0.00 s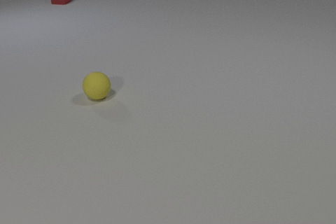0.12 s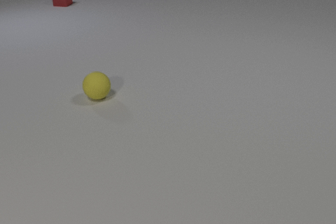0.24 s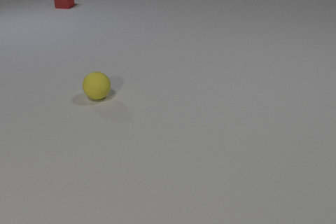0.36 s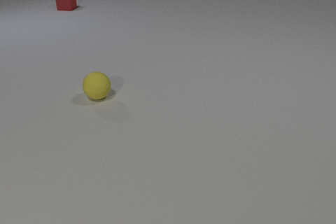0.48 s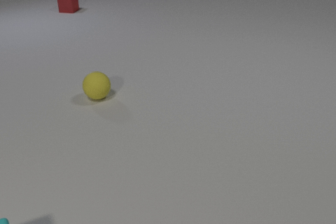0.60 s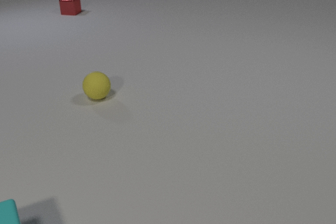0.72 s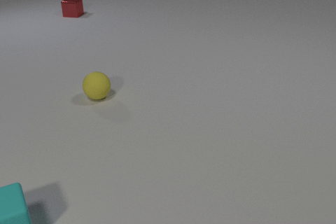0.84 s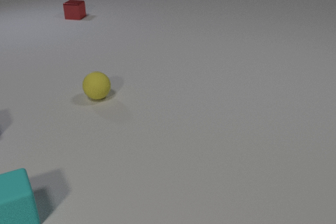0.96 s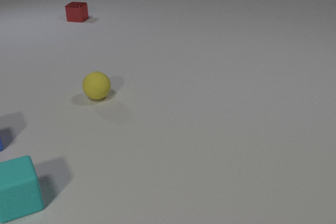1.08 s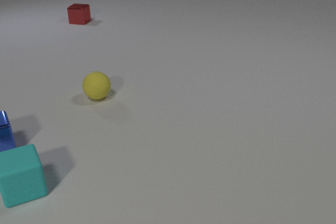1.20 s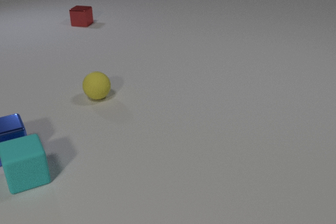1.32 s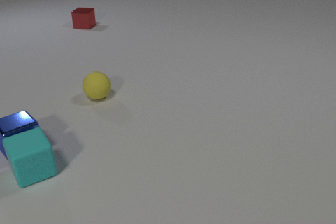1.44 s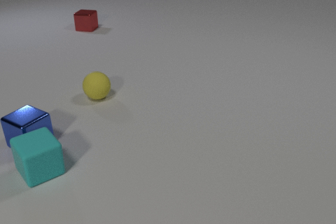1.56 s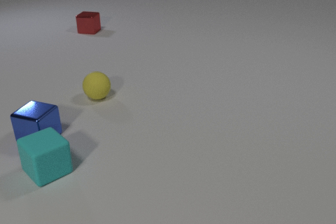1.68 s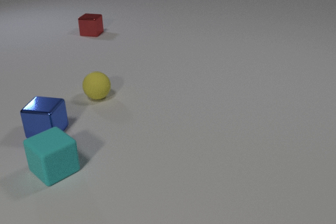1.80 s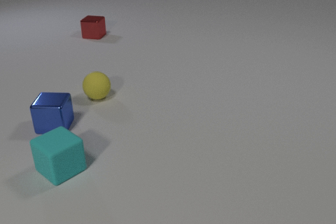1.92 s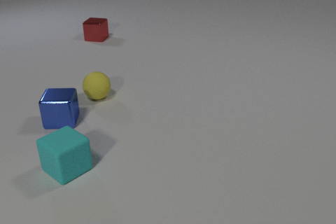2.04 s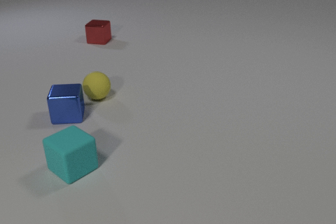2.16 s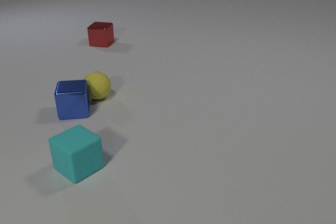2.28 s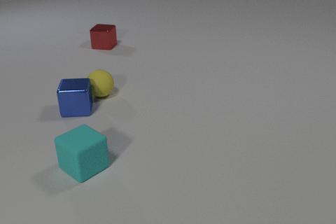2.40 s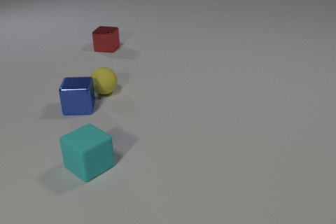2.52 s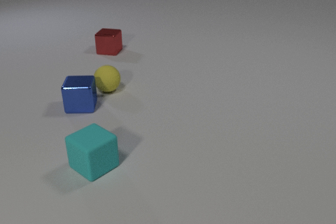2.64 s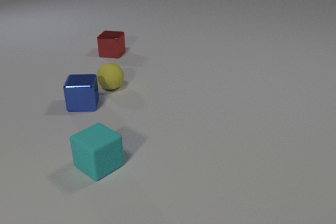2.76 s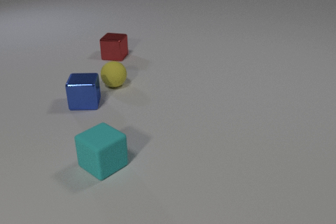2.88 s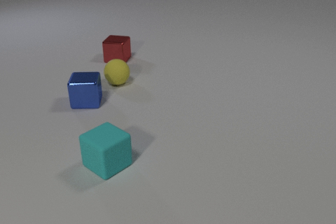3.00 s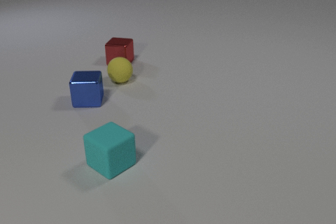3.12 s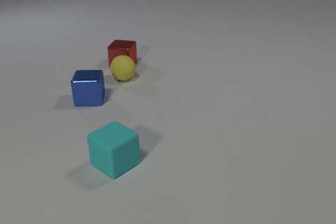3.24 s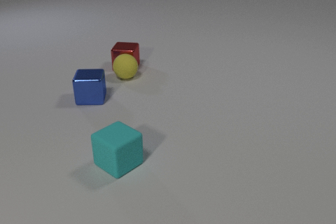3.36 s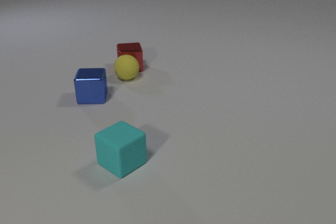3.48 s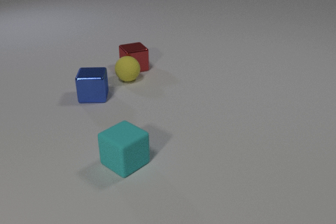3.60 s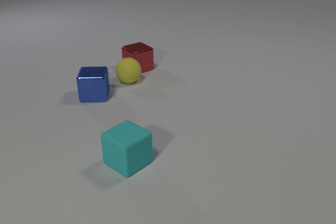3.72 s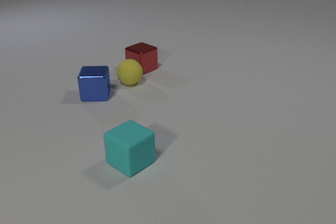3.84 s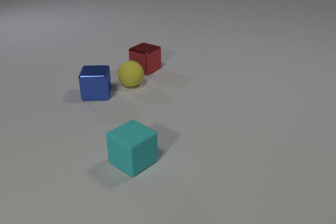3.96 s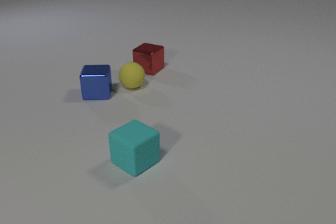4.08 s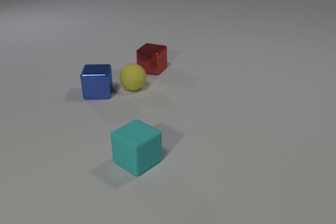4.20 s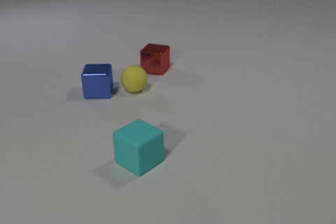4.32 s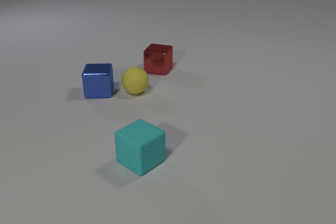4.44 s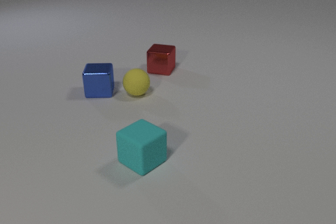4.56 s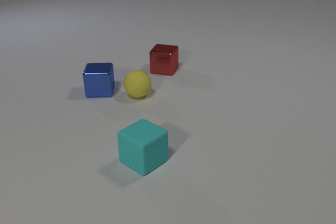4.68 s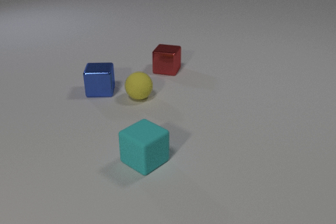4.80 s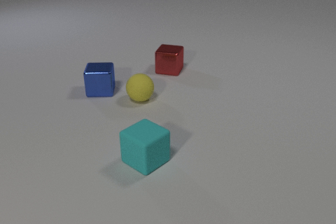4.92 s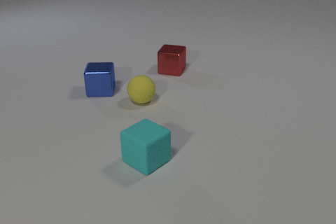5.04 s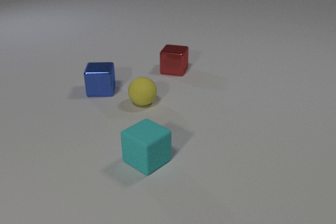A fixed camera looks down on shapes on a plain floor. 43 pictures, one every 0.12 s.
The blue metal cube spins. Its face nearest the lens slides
to the right.
The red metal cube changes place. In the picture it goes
toward the camera.
0.00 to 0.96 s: The cyan rubber cube comes in at the bottom edge, slides away from the camera. The red metal cube slides toward the camera.
0.96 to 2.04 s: The cyan rubber cube slides to the right and away from the camera. The blue metal cube slides to the right, spins so that its near face slides to the right, counterclockwise seen from above. The red metal cube slides toward the camera. The cyan rubber cube and the blue metal cube collide.
2.04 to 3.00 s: The cyan rubber cube slides to the right. The blue metal cube slides away from the camera and to the right. The yellow rubber sphere rolls away from the camera and to the right. The red metal cube slides toward the camera. The blue metal cube and the yellow rubber sphere collide.
3.00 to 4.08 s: The cyan rubber cube slides to the right. The blue metal cube slides away from the camera and to the right. The yellow rubber sphere rolls toward the camera and to the right. The red metal cube slides to the right and toward the camera, spins so that its near face slides to the right, counterclockwise seen from above. The yellow rubber sphere and the red metal cube collide.
4.08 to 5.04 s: The cyan rubber cube slides to the right. The yellow rubber sphere rolls toward the camera. The red metal cube slides to the right.
How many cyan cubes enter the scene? 1.
What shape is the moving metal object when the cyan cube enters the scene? cube.
How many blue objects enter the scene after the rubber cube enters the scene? 1.
